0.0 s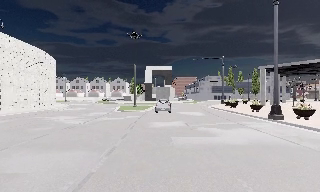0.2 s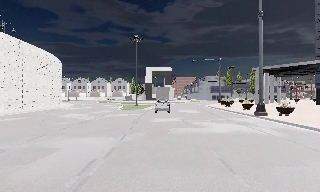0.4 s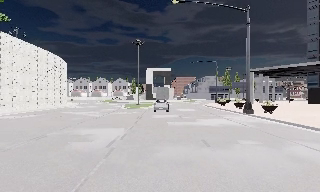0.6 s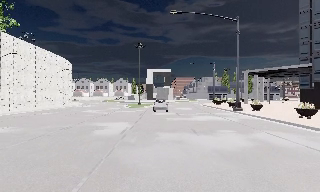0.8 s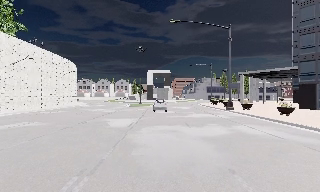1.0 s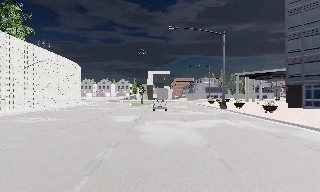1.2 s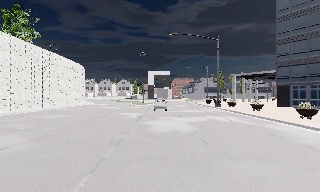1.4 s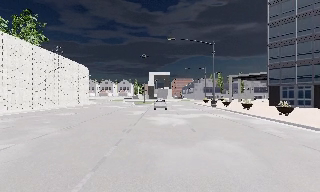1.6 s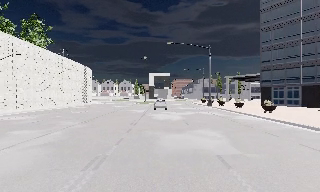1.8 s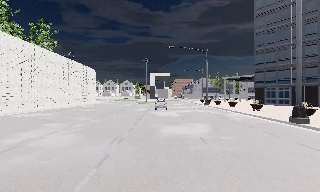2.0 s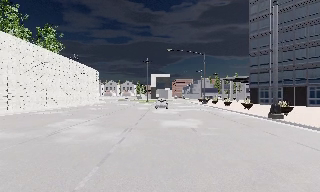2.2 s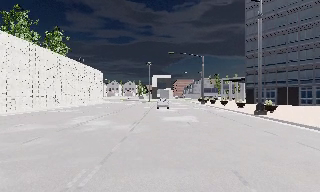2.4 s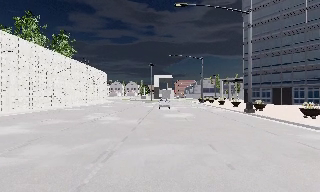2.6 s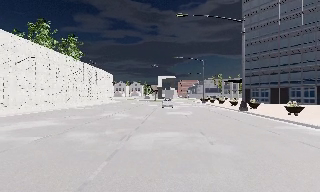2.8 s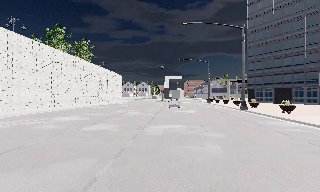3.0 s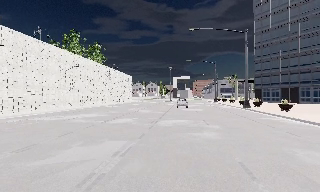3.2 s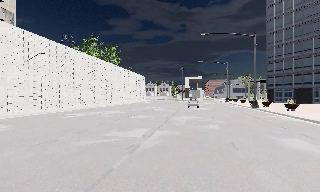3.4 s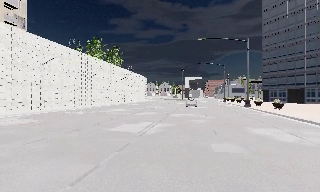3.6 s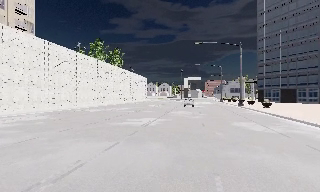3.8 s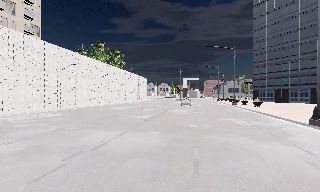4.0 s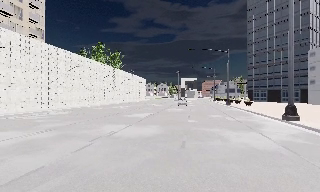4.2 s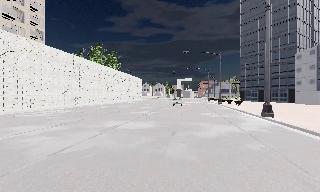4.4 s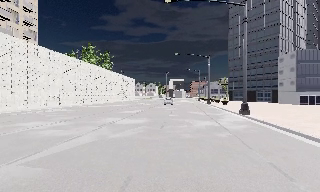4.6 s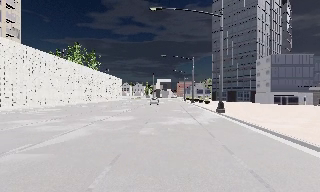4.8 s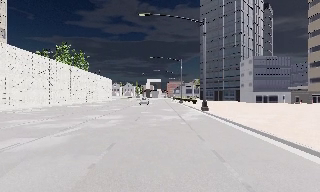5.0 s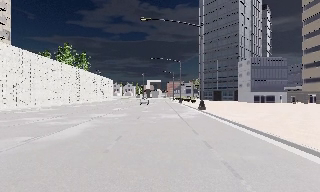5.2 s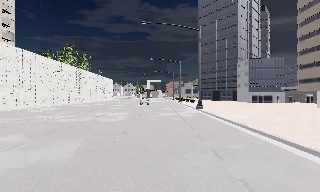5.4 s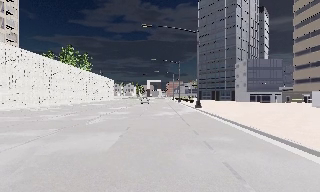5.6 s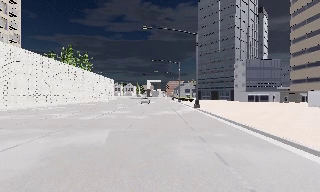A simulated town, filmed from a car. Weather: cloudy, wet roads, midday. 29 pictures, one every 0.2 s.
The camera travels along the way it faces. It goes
backward.
0.0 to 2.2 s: The camera travels backward, about 20 m, so what stands in front gets smaller.
2.2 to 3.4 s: The camera swings to its left by about 10 degrees, and the scene slides to the right. It travels backward, about 13 m, so what stands in front gets smaller.
3.4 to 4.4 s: The camera travels backward, about 9 m, so what stands in front gets smaller.
4.4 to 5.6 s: The camera travels backward, about 6 m, so what stands in front gets smaller. It loses speed.
The film runs backward here.
